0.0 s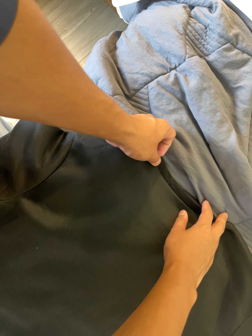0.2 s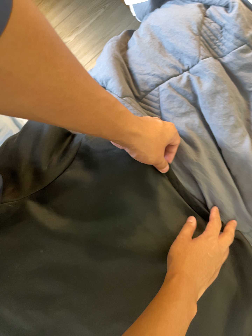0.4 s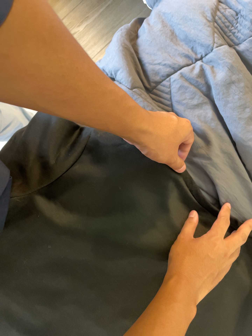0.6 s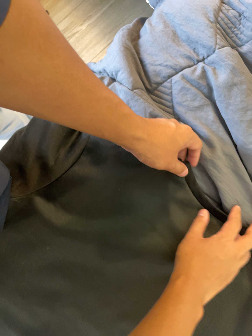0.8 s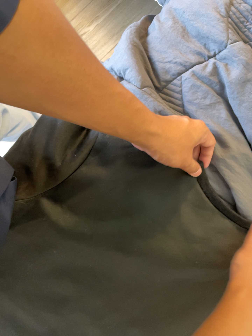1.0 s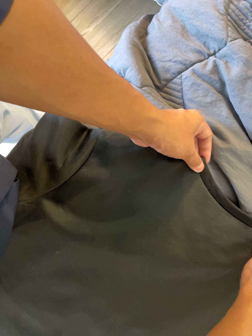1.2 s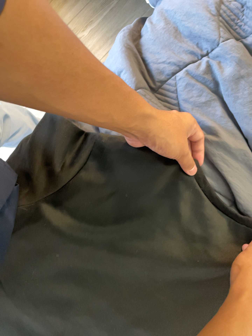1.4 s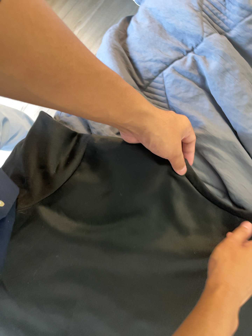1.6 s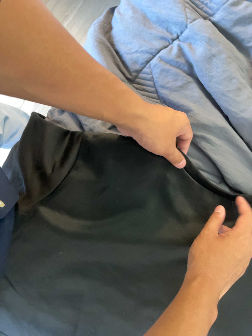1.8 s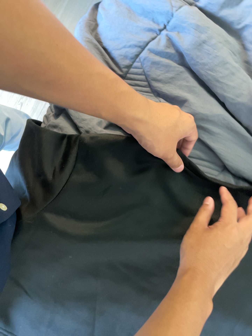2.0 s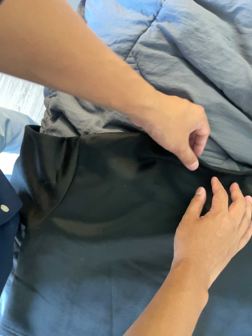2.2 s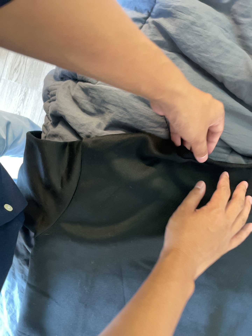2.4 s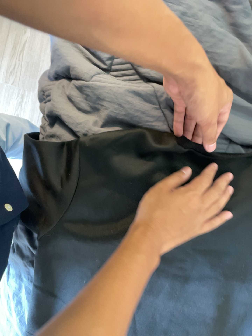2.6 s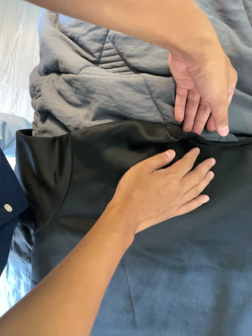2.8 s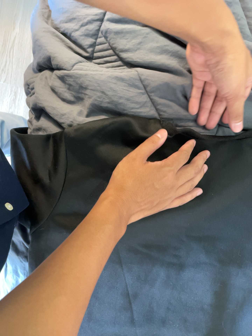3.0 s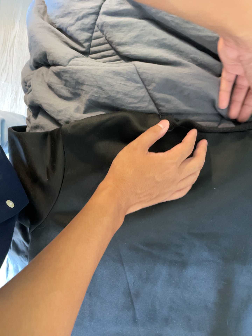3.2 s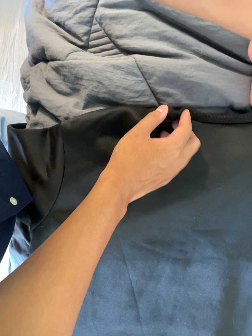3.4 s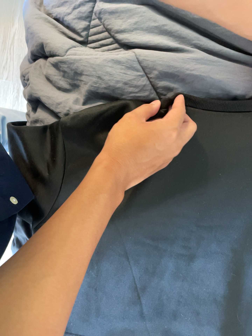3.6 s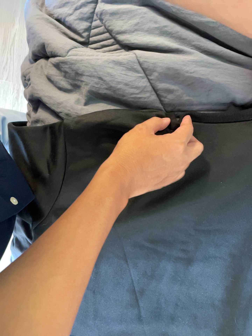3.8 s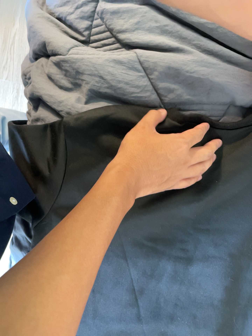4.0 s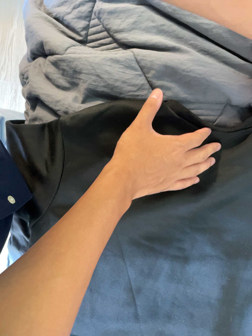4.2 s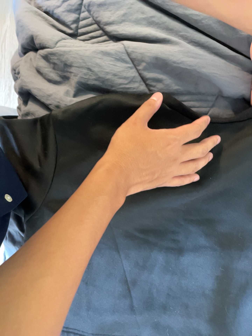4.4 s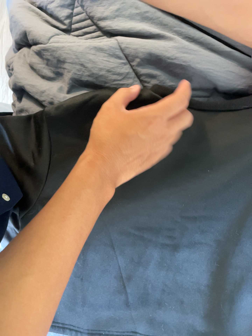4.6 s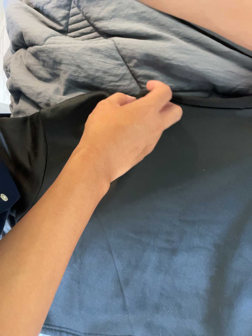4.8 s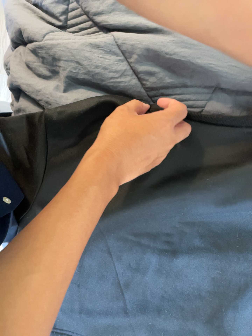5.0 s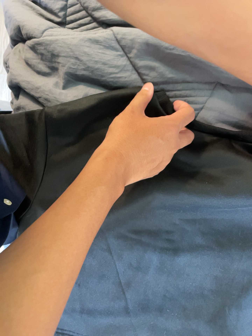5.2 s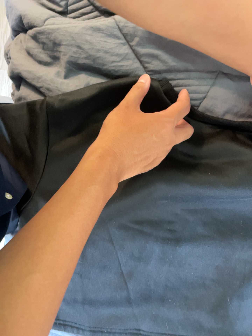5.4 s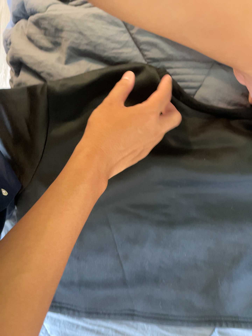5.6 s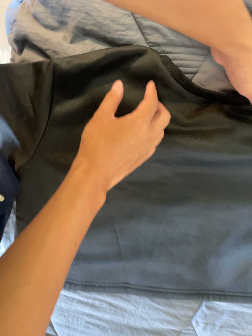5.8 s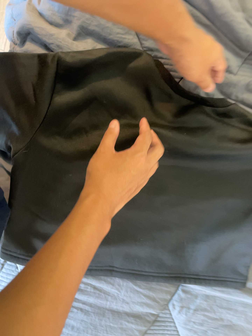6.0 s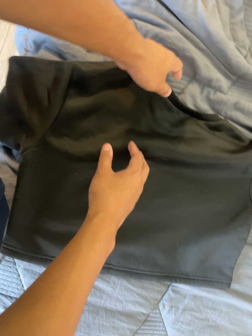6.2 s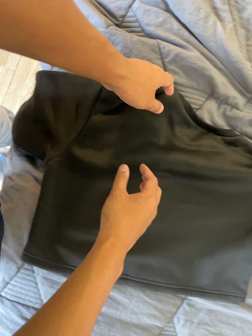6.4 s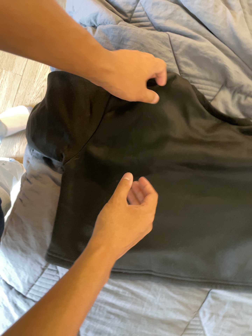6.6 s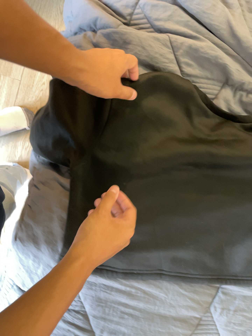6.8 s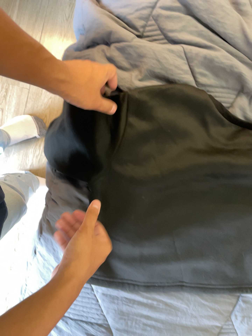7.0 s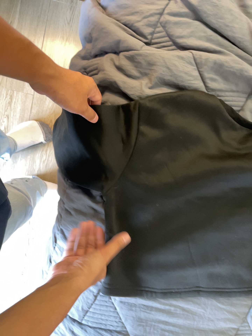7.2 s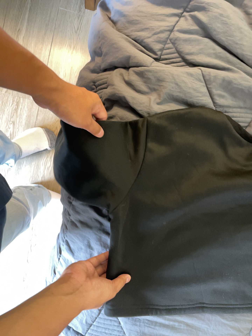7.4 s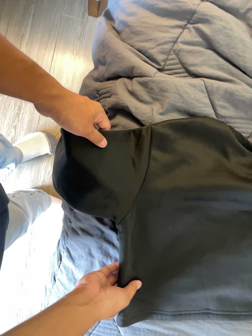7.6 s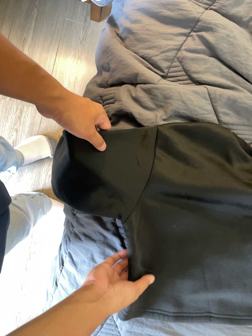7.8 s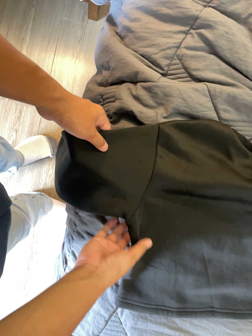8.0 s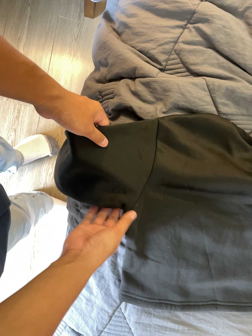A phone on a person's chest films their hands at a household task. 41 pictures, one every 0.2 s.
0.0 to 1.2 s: The camera shifts only a little, or ends up much as it began.
1.2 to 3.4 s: The camera travels to its right, about 8 cm. Its aim tips toward the bottom of its view by about 10 degrees, and the scene shifts upward. It rolls about its line of sight by about 30 degrees, and the scene rotates counterclockwise.
3.4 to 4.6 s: The camera shifts only a little, or ends up much as it began.
4.6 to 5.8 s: The camera pans to its right by about 10 degrees. It travels toward the bottom of its view, to its left and backward, about 14 cm, so close, fixed things drift upward.
5.8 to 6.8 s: The camera travels to its left, about 16 cm, so close, fixed things drift to the right.
6.8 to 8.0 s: The camera travels toward the top of its view and to its left, about 8 cm, so close, fixed things drift downward.
The film runs backward here.
